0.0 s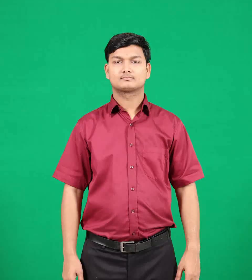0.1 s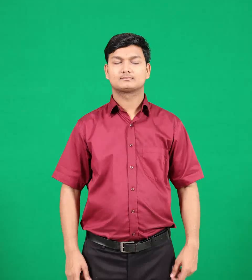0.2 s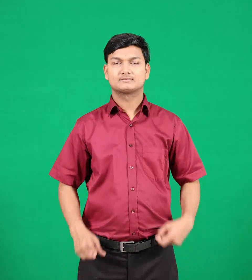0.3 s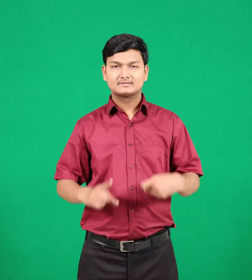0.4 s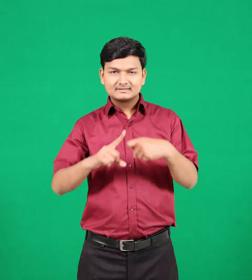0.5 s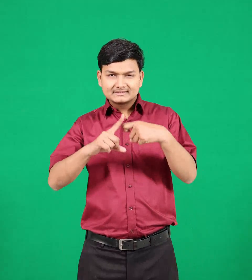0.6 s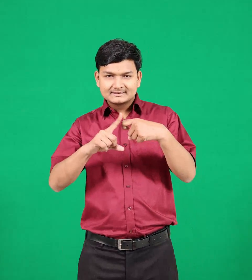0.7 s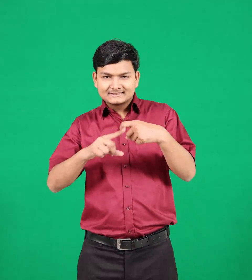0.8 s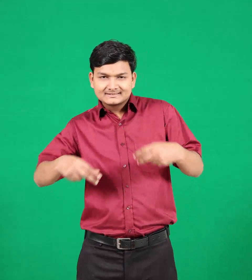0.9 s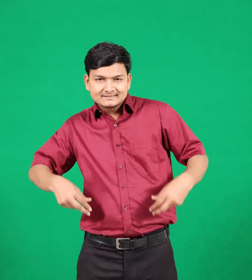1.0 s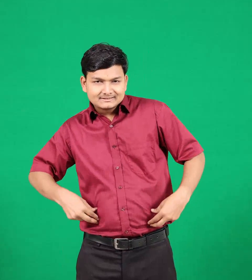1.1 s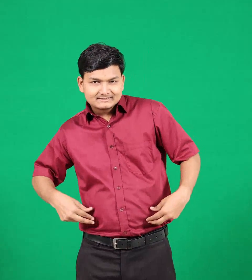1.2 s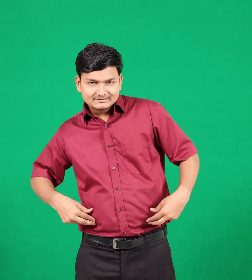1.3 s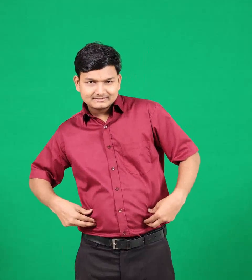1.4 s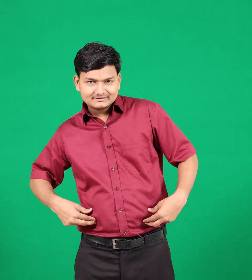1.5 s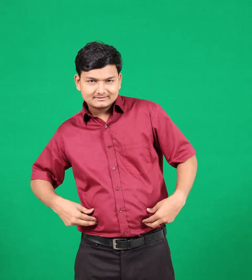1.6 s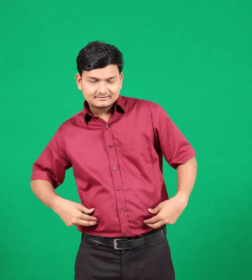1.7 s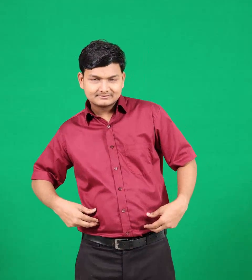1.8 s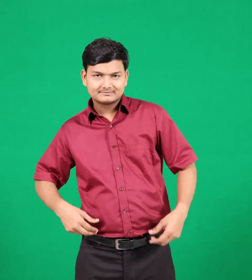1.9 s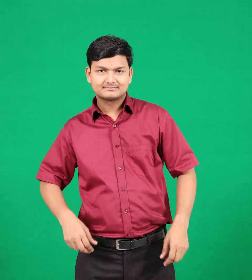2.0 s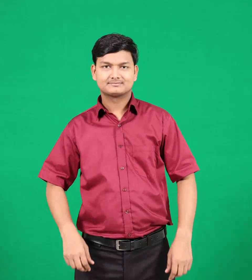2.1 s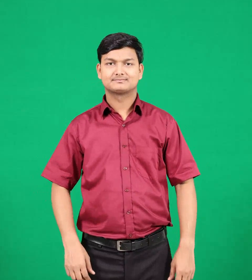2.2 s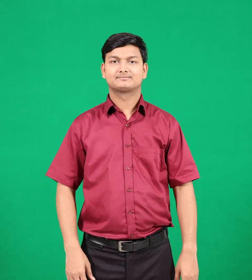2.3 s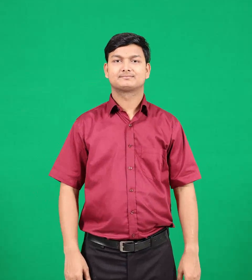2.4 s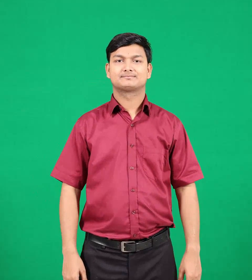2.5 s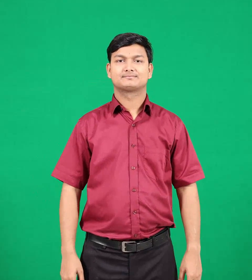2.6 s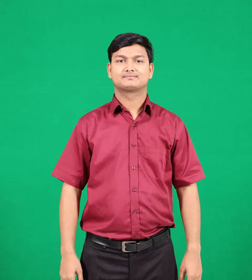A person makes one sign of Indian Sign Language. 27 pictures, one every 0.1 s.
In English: kidneys
